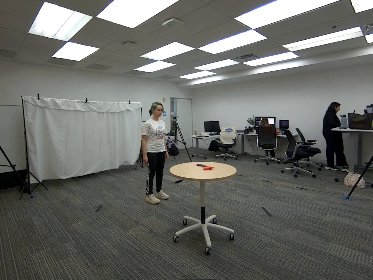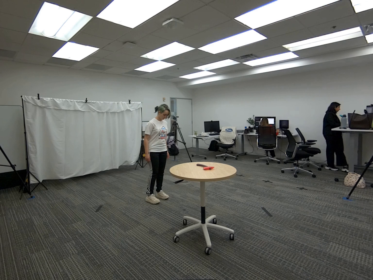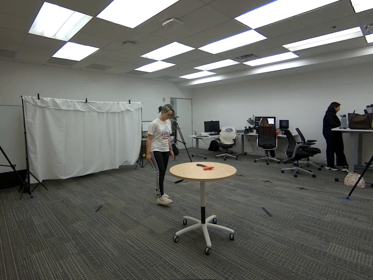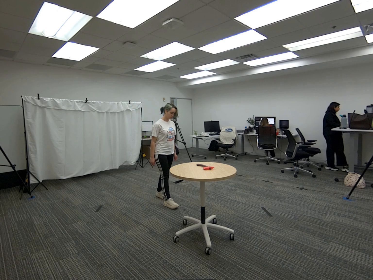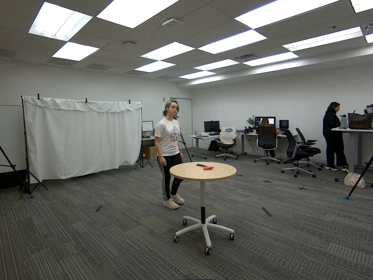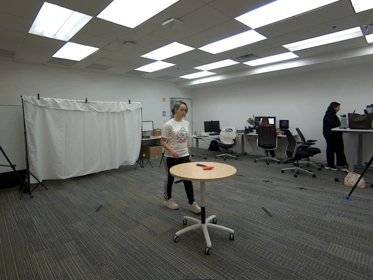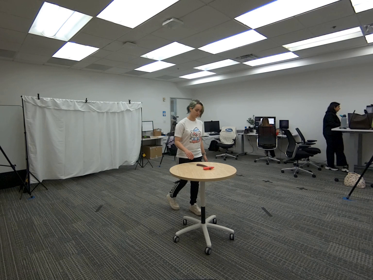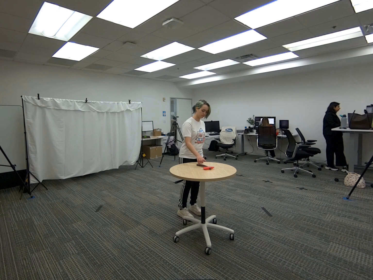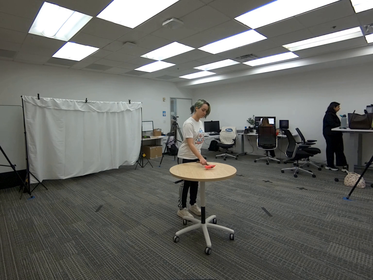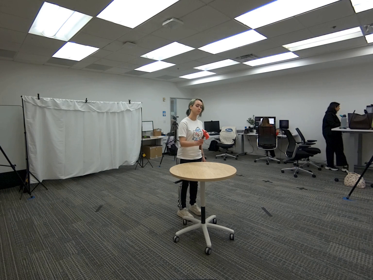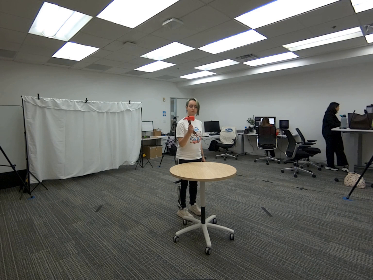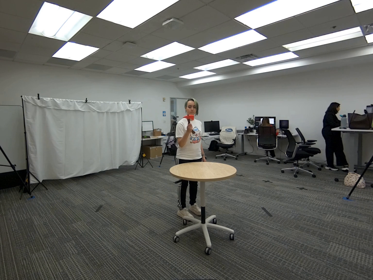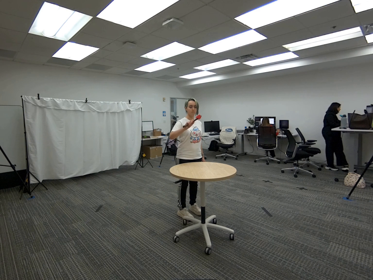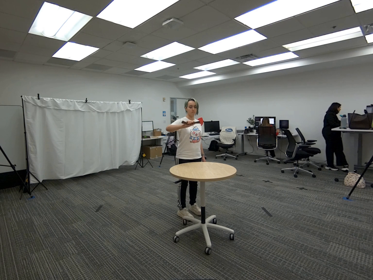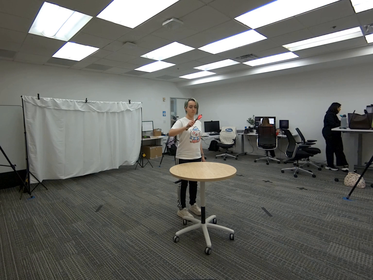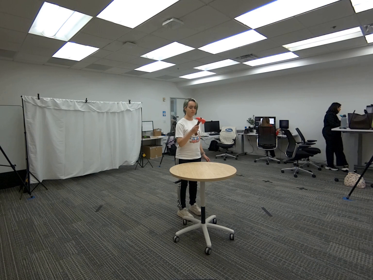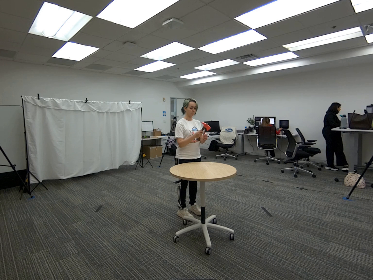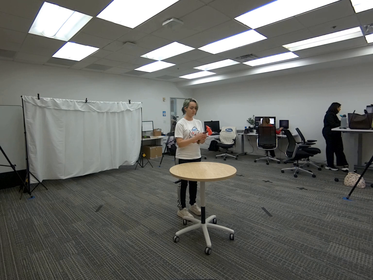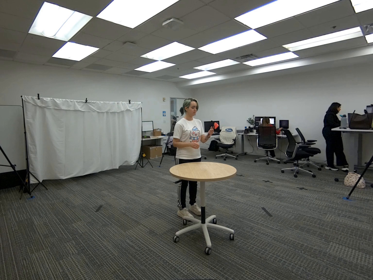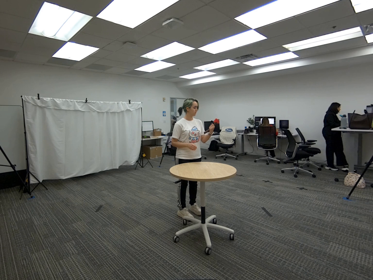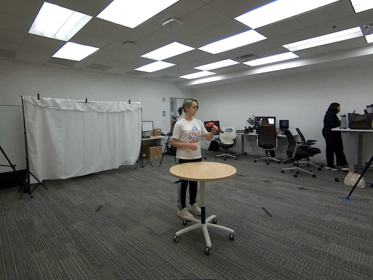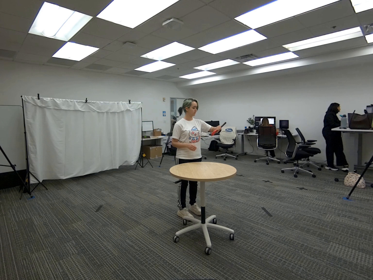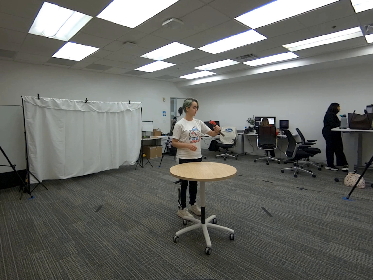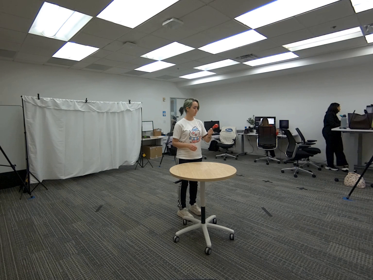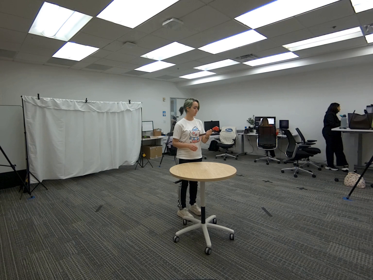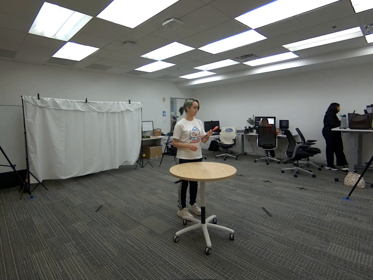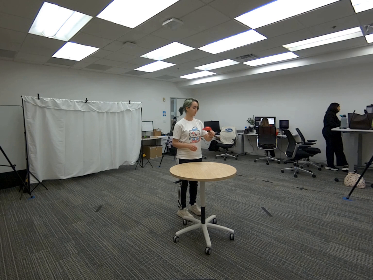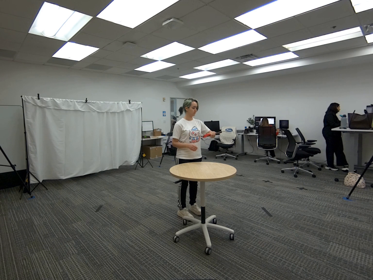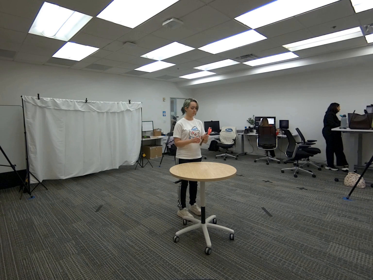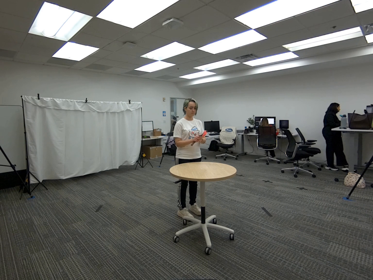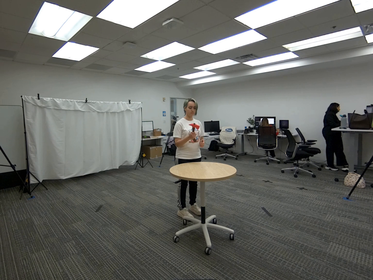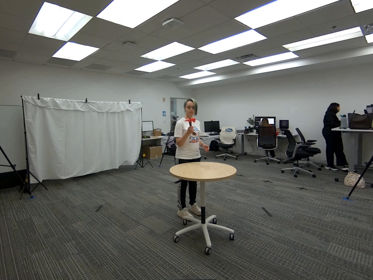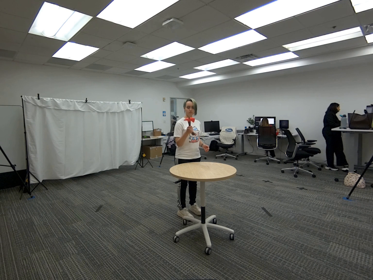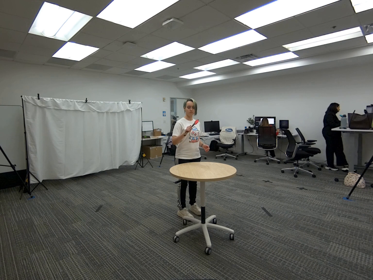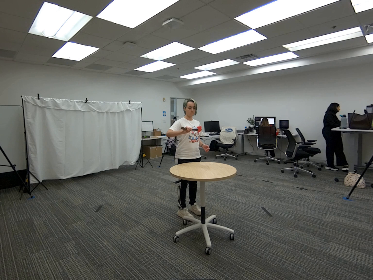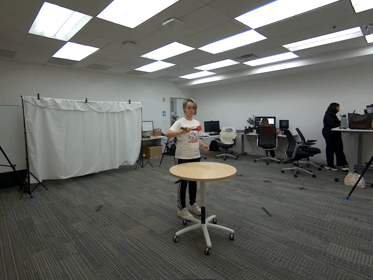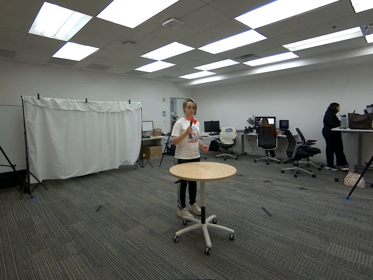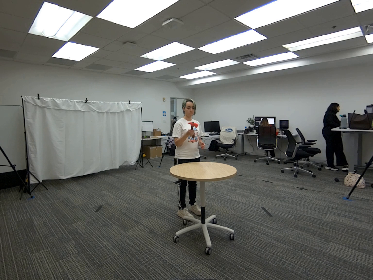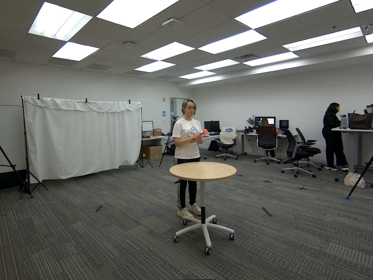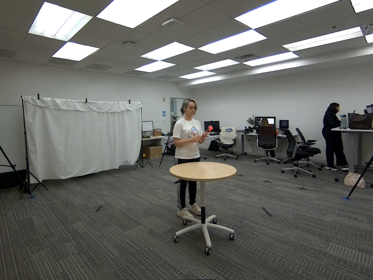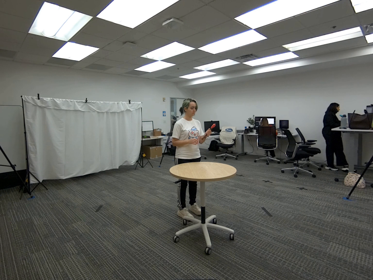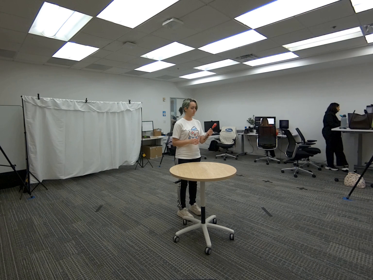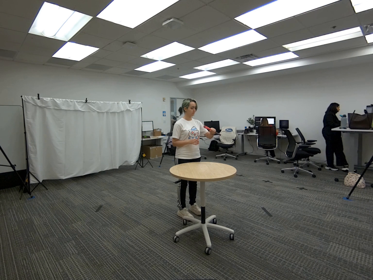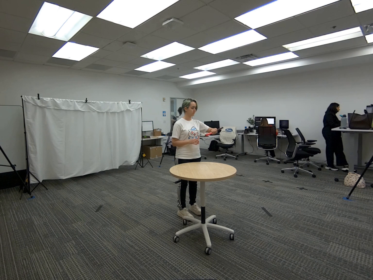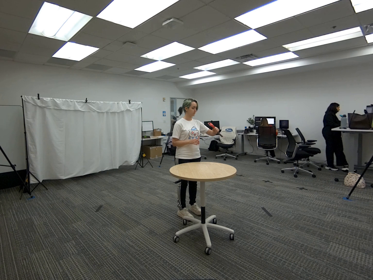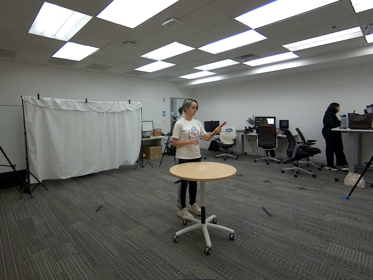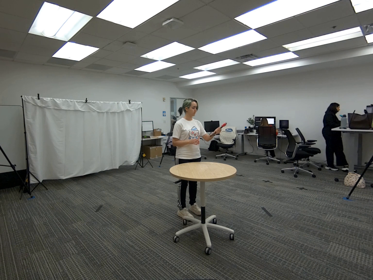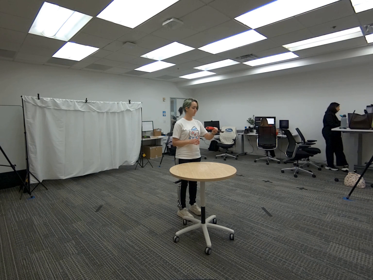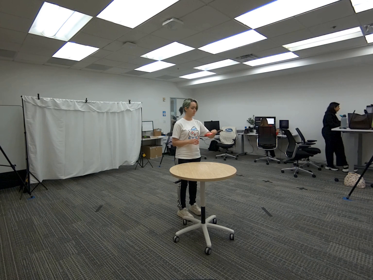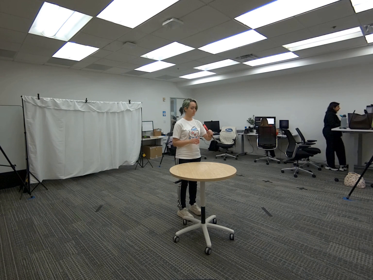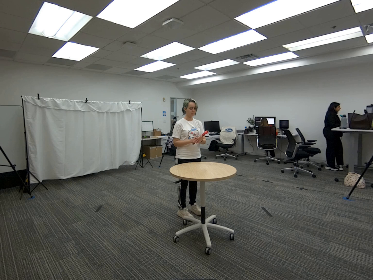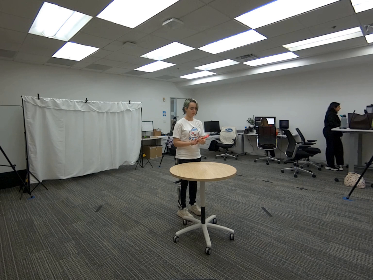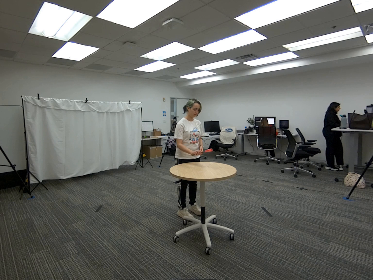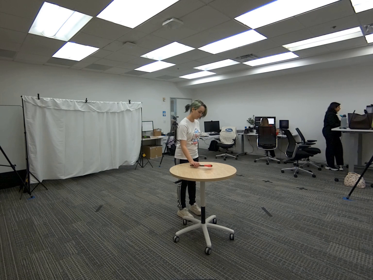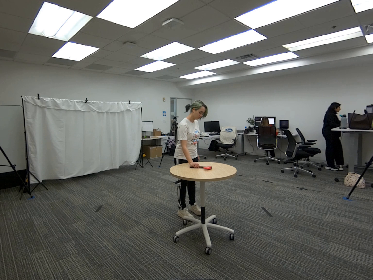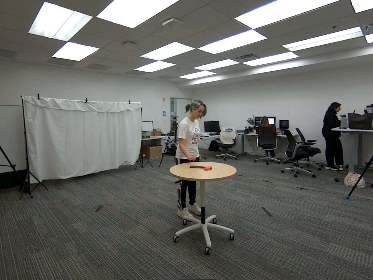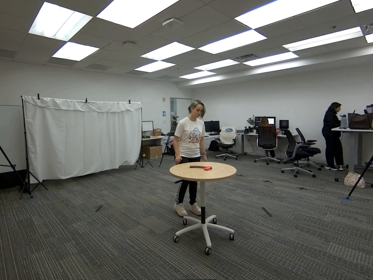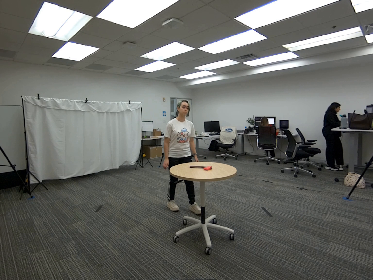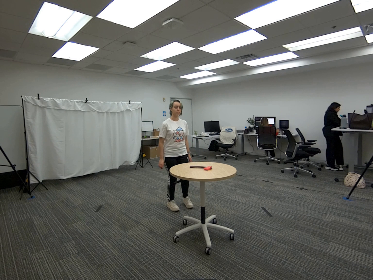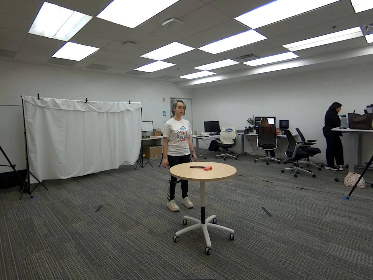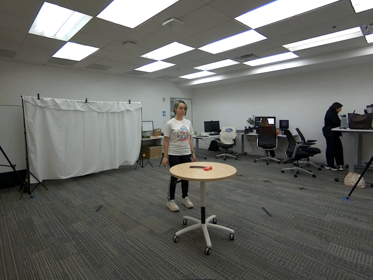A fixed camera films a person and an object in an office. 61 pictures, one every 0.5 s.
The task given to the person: Walk to the hatchet on the round table and pick it up with your right hand. Examine it while passing it from your right hand to your left hand and then back to your right hand. When you are finished, place the hatchet back on the round table.
